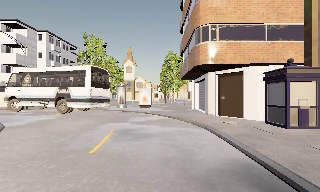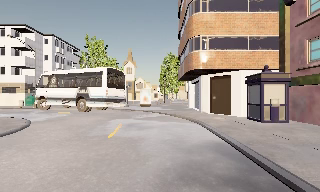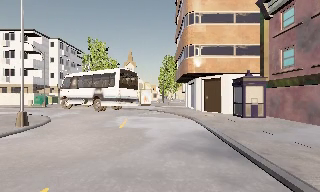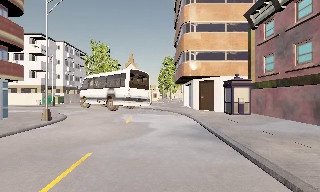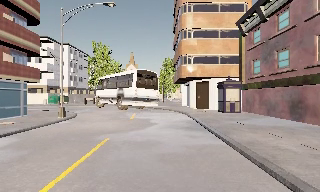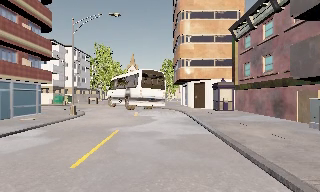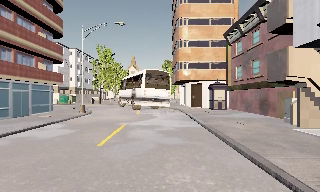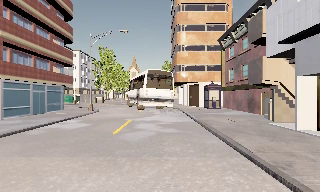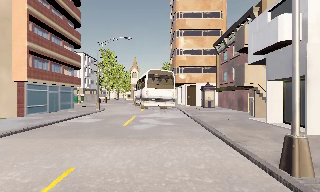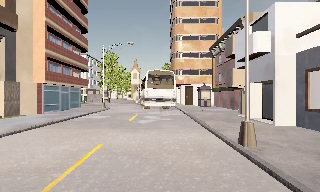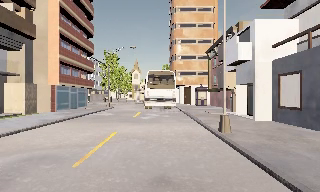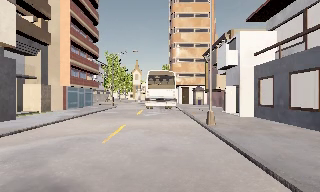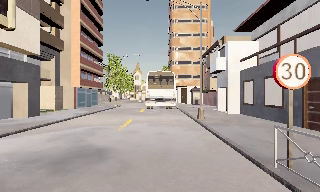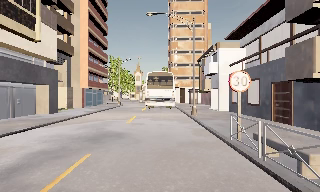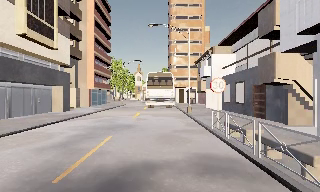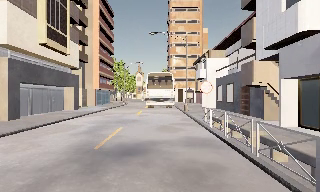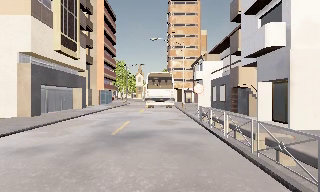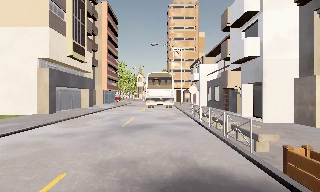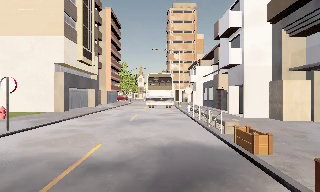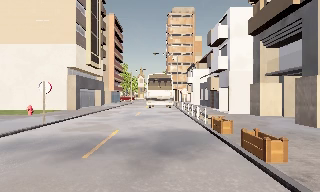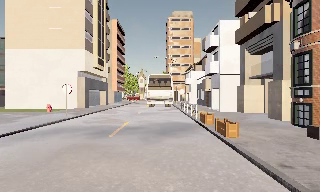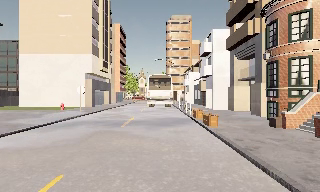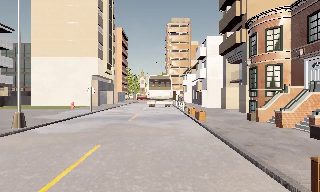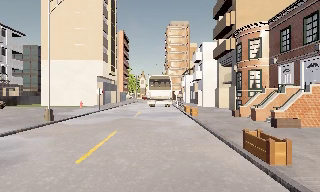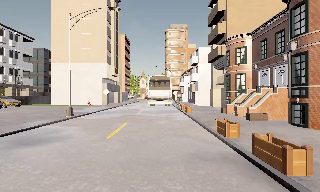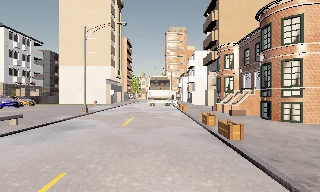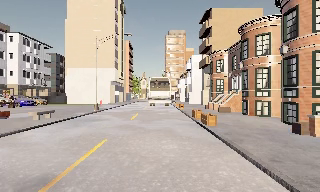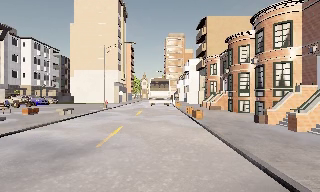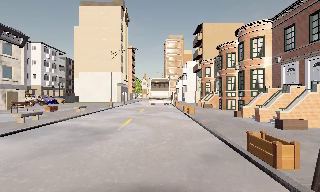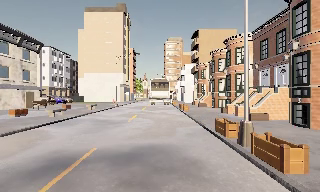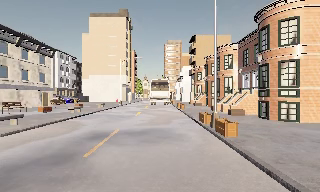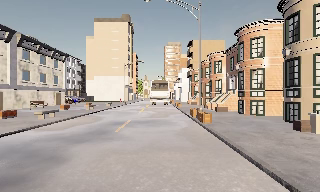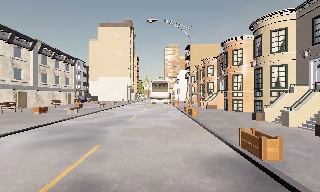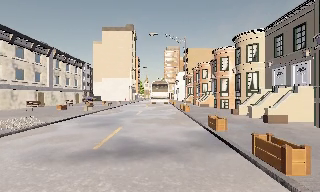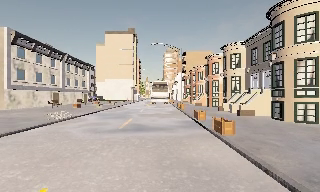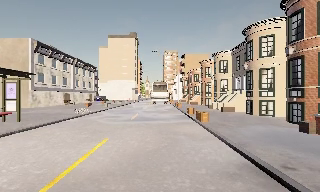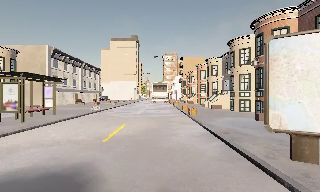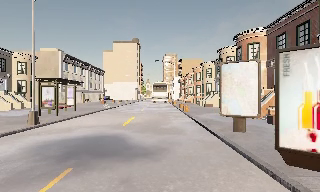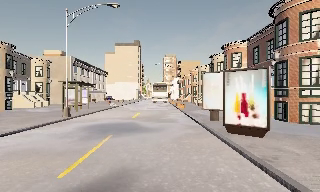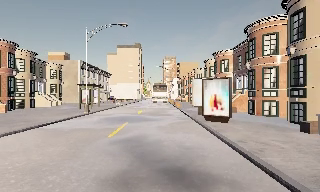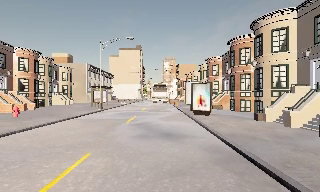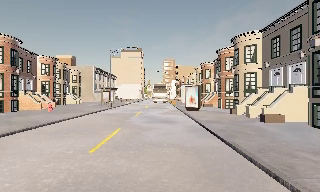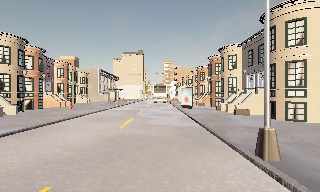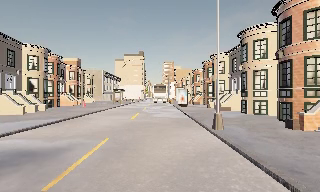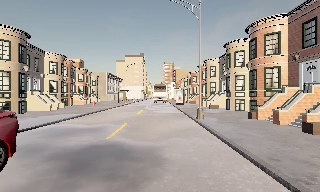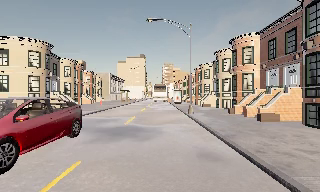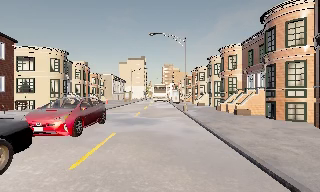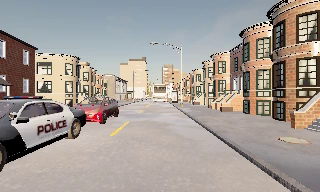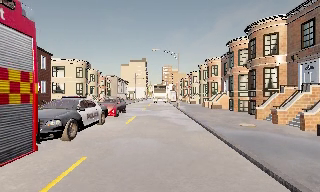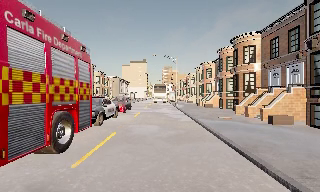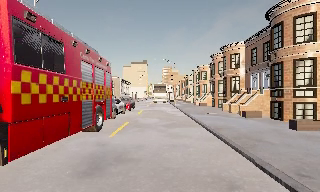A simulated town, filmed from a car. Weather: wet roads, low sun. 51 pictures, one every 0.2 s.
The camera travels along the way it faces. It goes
backward.
0.0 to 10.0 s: The camera travels backward, about 115 m, so what stands in front gets smaller. It gains speed.
The film runs backward here.
